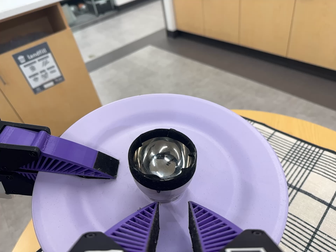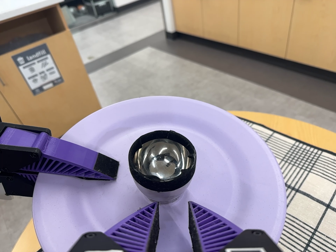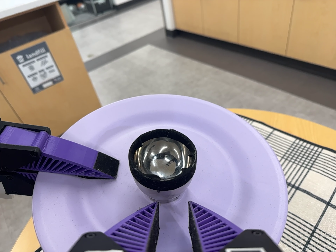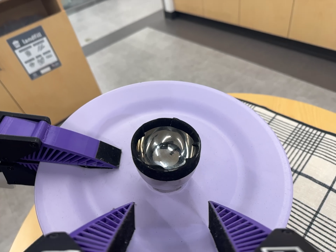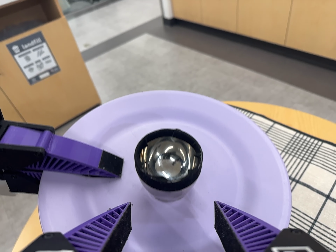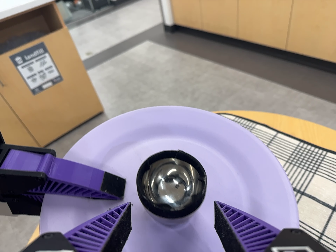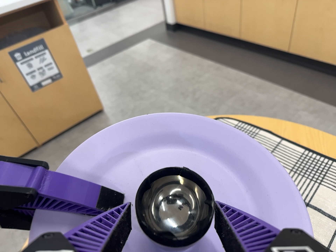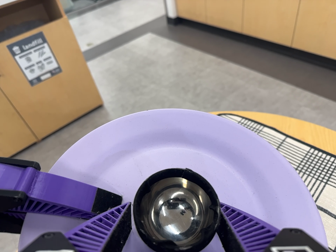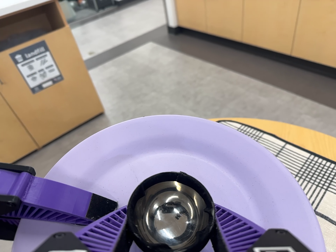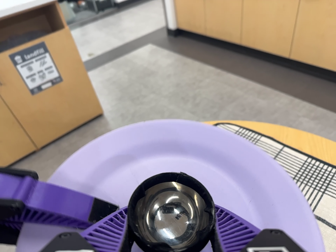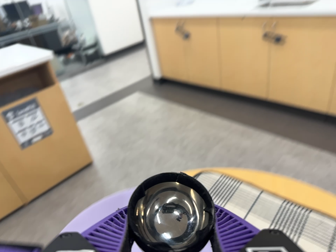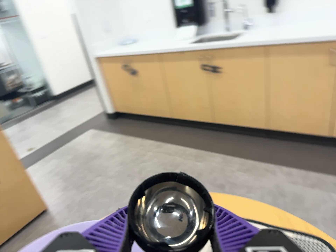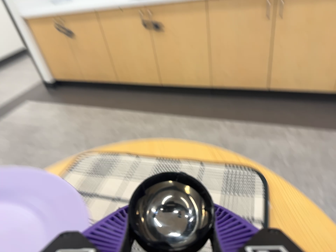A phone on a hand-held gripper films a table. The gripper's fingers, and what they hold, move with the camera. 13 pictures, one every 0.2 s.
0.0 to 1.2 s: The camera shifts only a little, or ends up much as it began.
1.2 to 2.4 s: The scene slides to the left, as the camera pans about 25 degrees to its right. It travels to its right, about 14 cm, so close, fixed things drift to the left. Its aim tips toward the top of its view by about 10 degrees, and the scene shifts downward. It rolls about its line of sight by about 15 degrees, and the scene rotates counterclockwise.
The film runs forward here.
